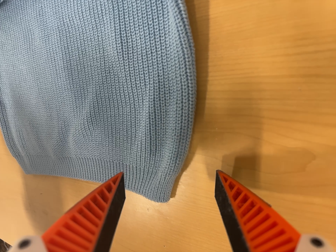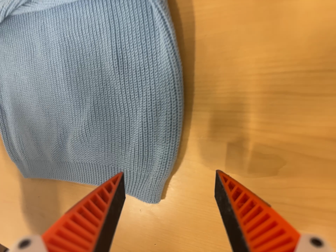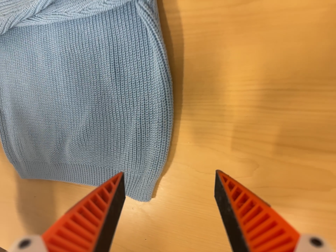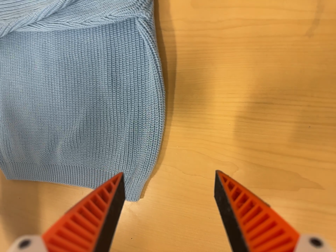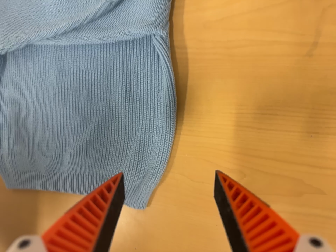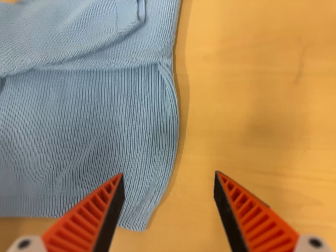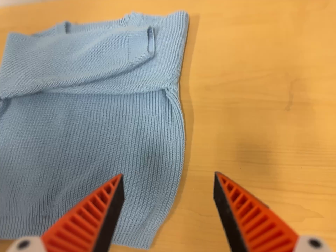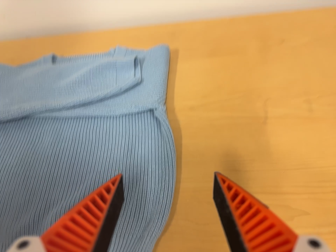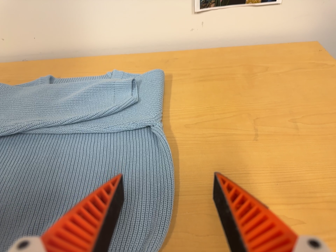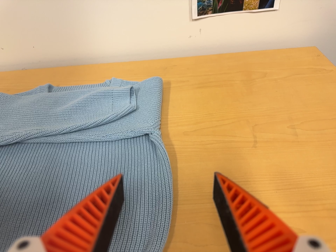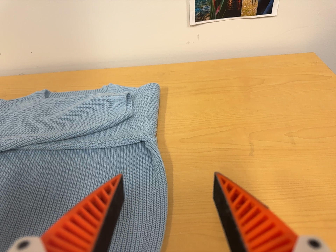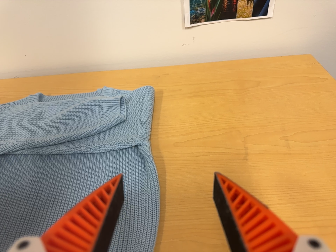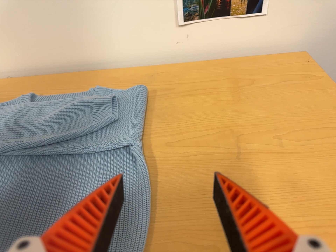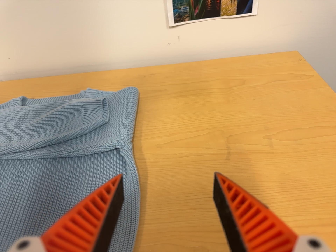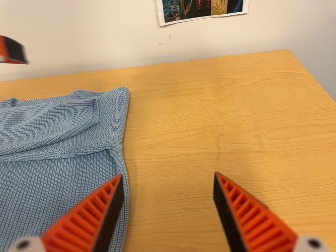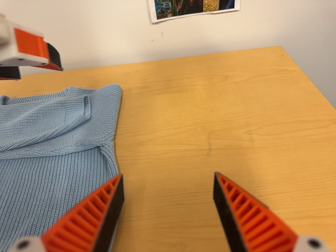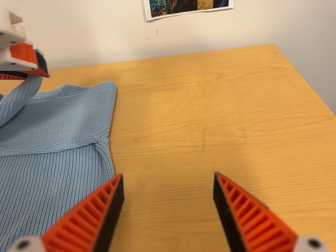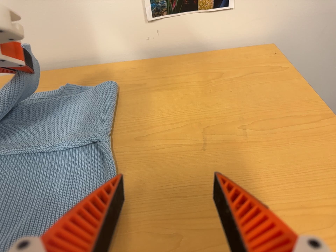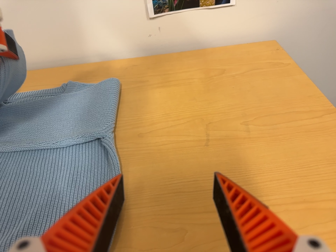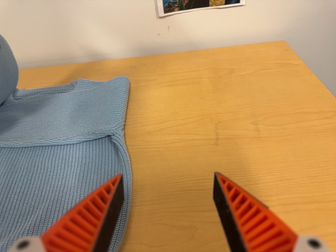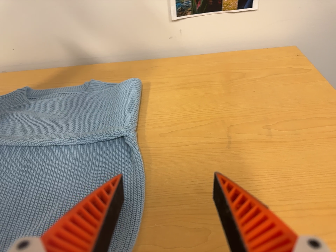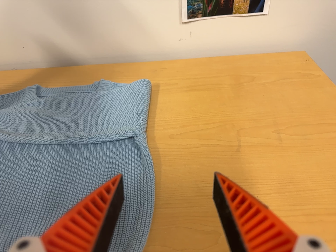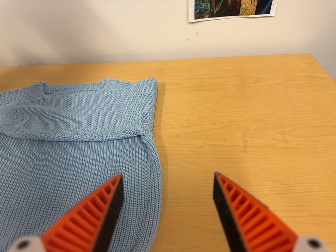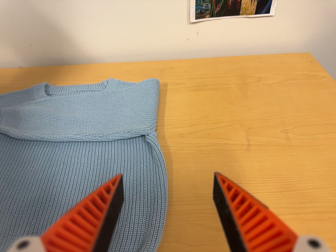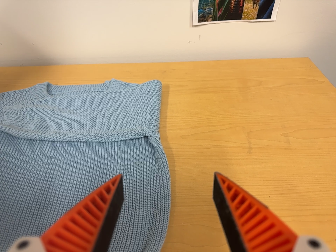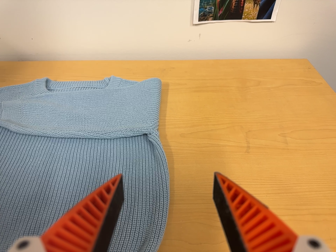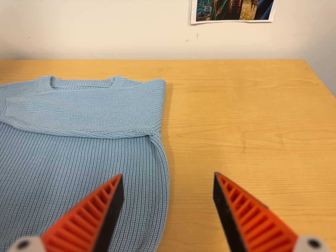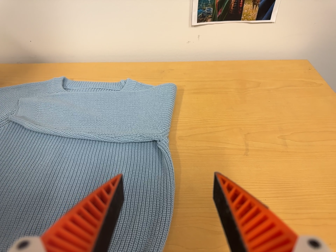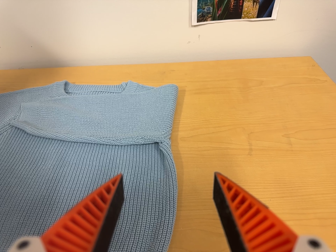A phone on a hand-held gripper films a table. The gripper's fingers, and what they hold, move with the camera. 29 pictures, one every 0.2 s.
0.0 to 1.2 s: The camera pans to its right by about 20 degrees. It travels backward, to its left and toward the bottom of its view, about 22 cm. Its aim tips toward the top of its view by about 35 degrees, and the scene shifts downward. It rolls about its line of sight by about 10 degrees, and the scene rotates clockwise.
1.2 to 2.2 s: The camera swings to its right by about 10 degrees, and the scene slides to the left. It travels toward the bottom of its view, about 7 cm. Its aim tips toward the top of its view by about 20 degrees, and the scene shifts downward.
2.2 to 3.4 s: The camera travels to its right, about 6 cm, so close, fixed things drift to the left.
3.4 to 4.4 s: The camera travels to its left, about 7 cm, so close, fixed things drift to the right.
4.4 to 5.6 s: The camera shifts only a little, or ends up much as it began.
The film runs backward here.
